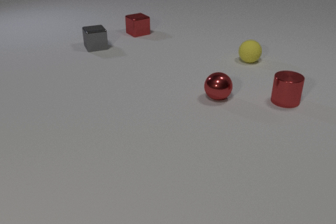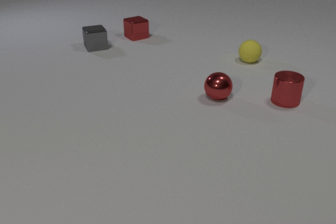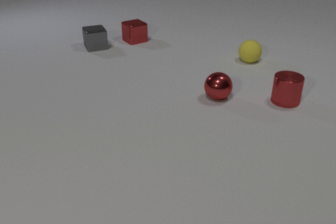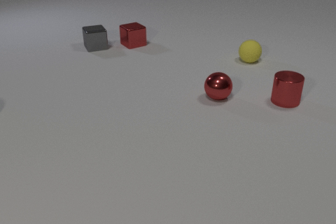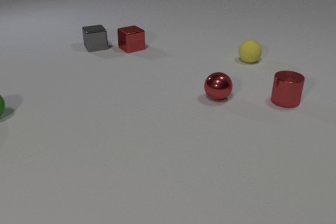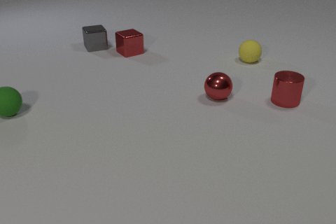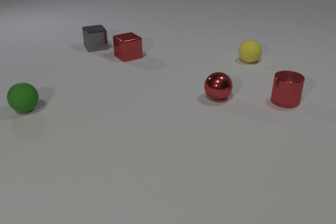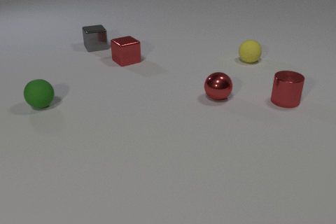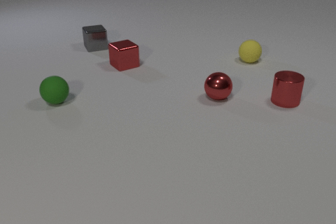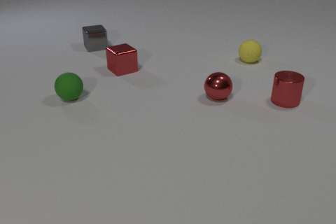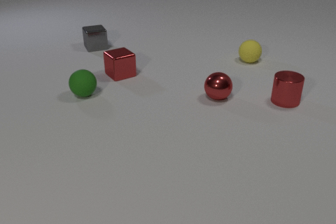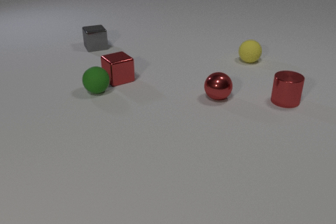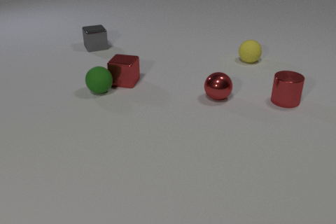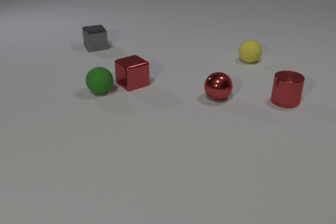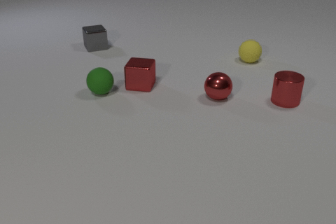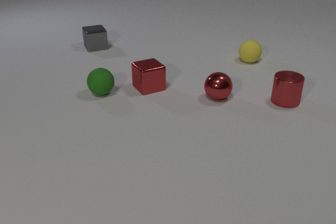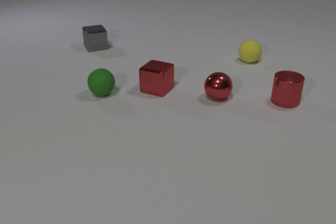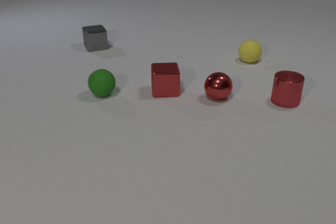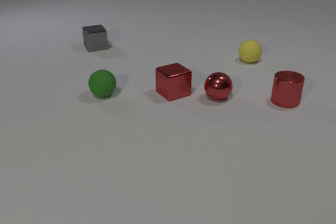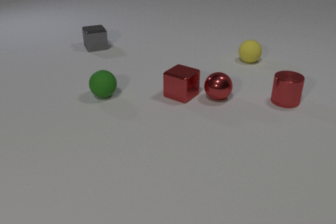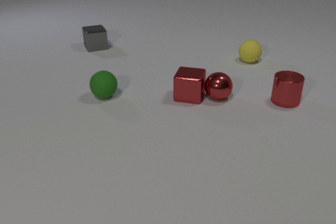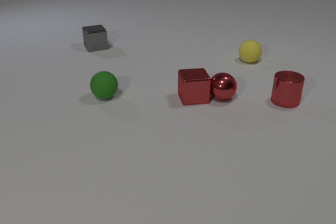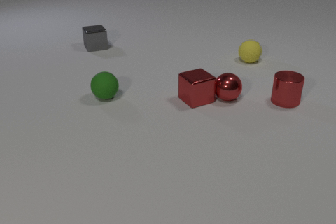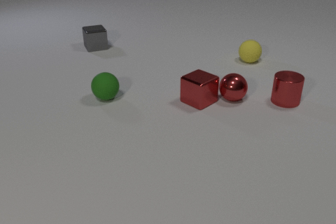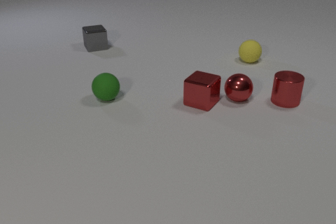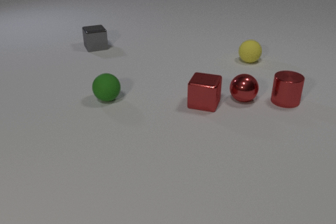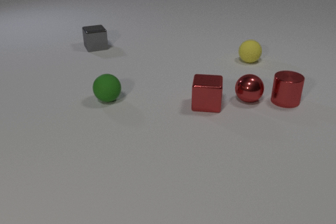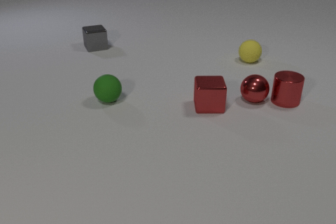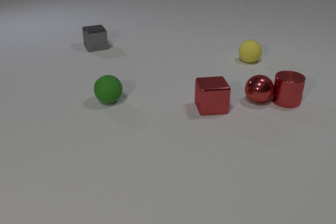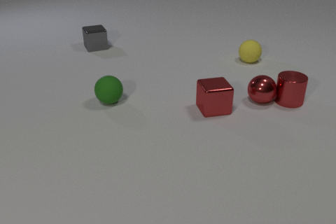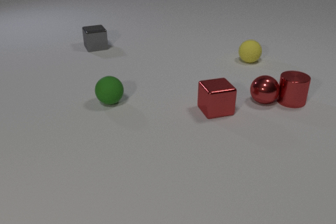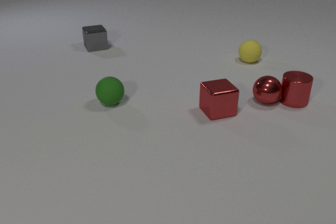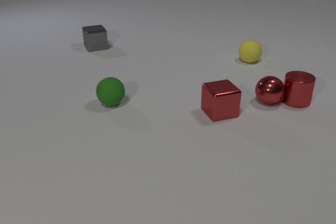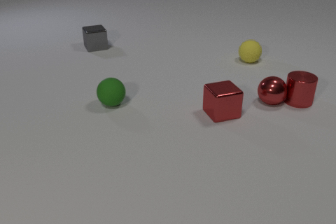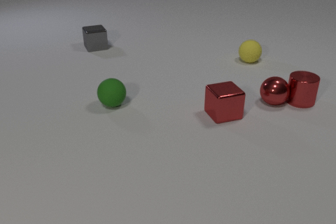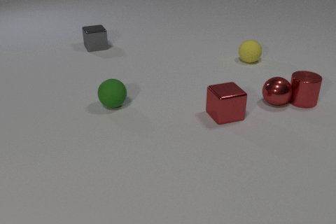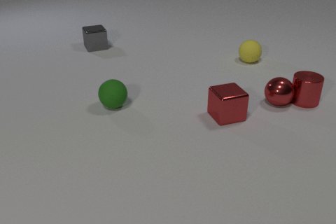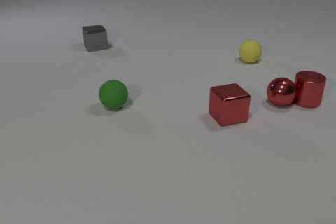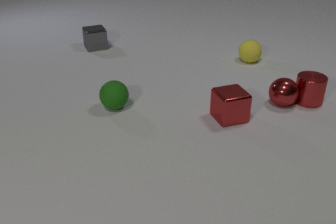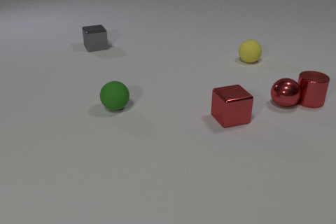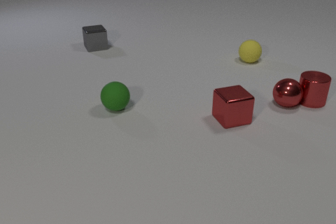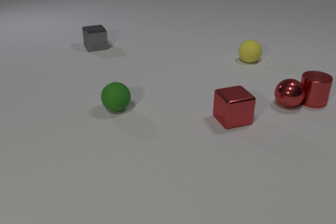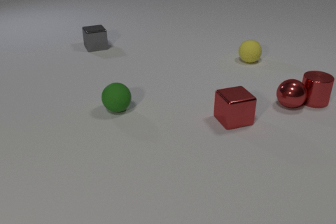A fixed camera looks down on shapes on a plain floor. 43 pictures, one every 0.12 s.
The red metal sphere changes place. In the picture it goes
to the right.
The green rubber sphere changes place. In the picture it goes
to the right.
0.00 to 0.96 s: The green rubber sphere comes in at the left edge, rolls to the right. The red metal cube slides toward the camera.
0.96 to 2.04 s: The green rubber sphere rolls to the right. The red metal cube slides toward the camera and to the right. The green rubber sphere and the red metal cube collide.
2.04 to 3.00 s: The green rubber sphere rolls toward the camera. The red metal cube slides to the right and toward the camera. The red metal sphere rolls to the right. The red metal cube and the red metal sphere collide.
3.00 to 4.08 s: The green rubber sphere rolls toward the camera. The red metal cube slides to the right and toward the camera. The red metal sphere rolls to the right. The red metal cylinder slides to the right. The red metal sphere and the red metal cylinder collide.
4.08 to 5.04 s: The green rubber sphere rolls toward the camera. The red metal cube slides to the right and toward the camera. The red metal sphere rolls to the right. The red metal cylinder slides to the right.
How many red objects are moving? 3.
What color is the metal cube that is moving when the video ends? red.
Are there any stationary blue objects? no.
